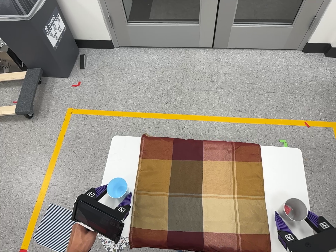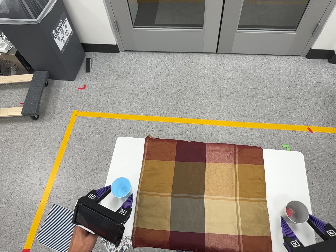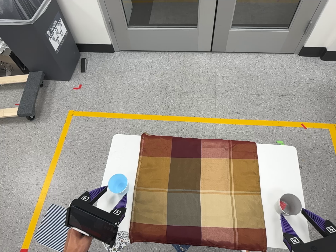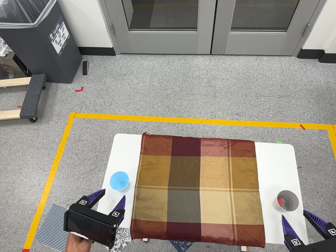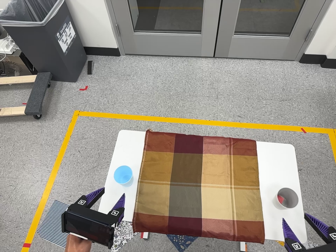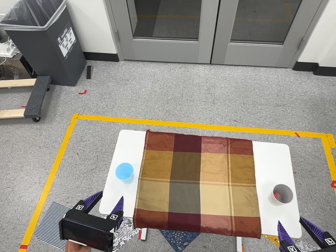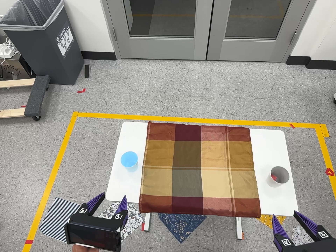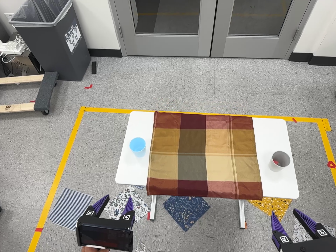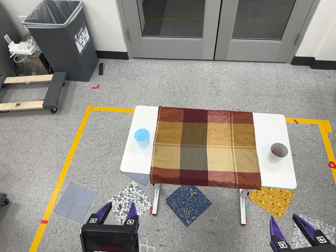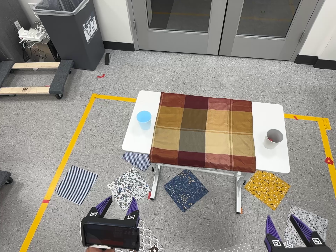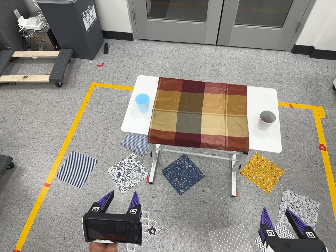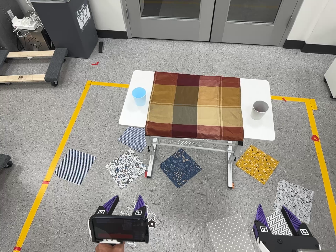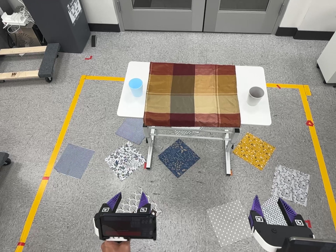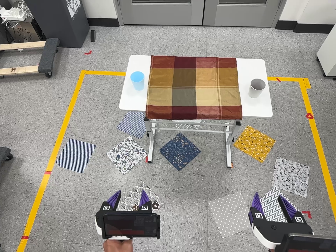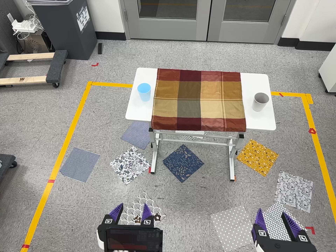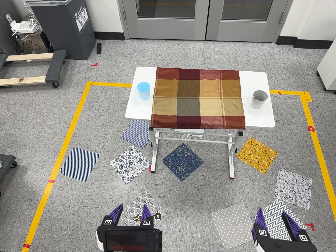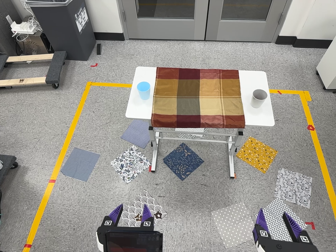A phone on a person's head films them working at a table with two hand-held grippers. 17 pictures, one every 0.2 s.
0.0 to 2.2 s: The camera travels toward the bottom of its view and backward, about 60 cm, so close, fixed things drift upward.
2.2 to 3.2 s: The camera travels toward the bottom of its view, backward and to its left, about 10 cm, so close, fixed things drift upward.
The film runs backward here.
